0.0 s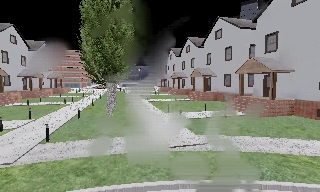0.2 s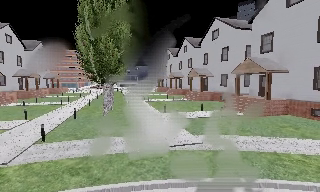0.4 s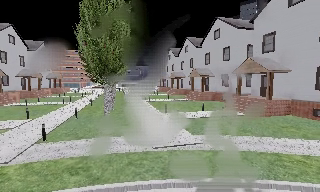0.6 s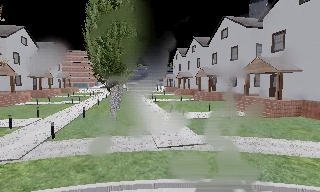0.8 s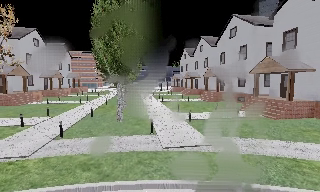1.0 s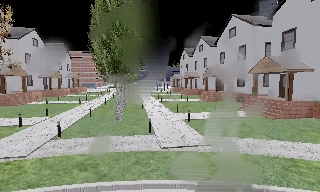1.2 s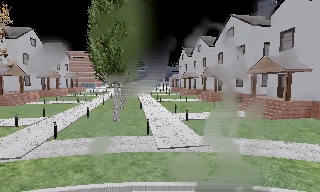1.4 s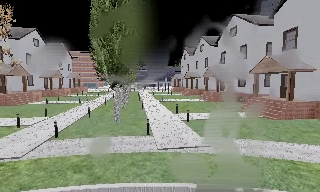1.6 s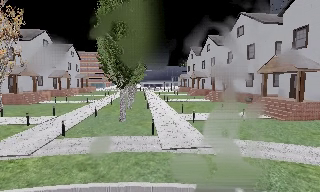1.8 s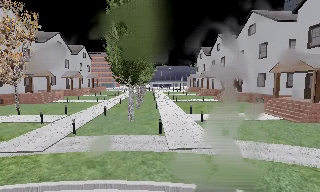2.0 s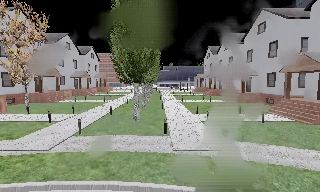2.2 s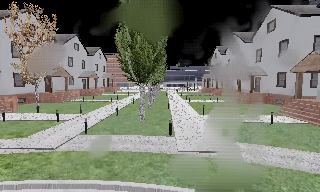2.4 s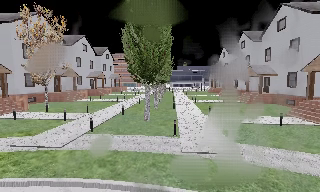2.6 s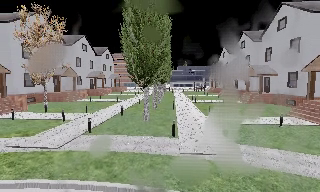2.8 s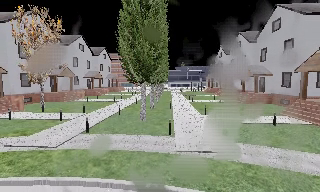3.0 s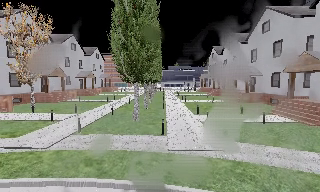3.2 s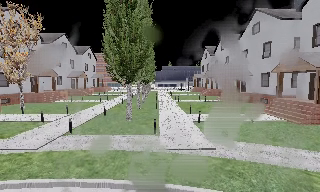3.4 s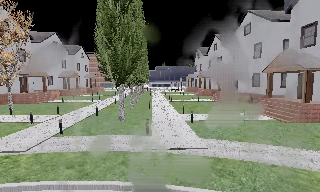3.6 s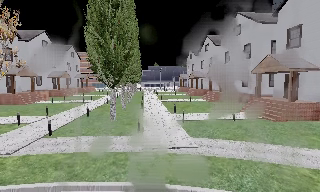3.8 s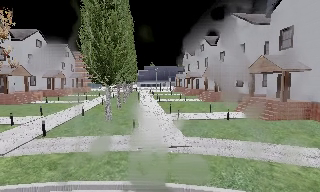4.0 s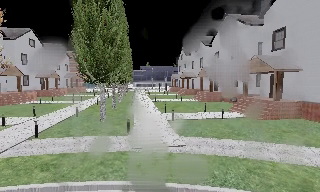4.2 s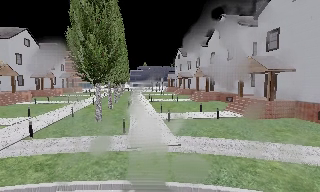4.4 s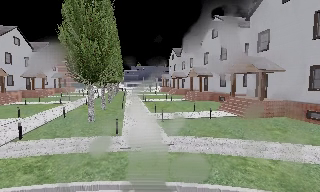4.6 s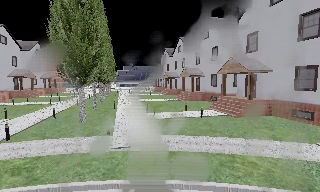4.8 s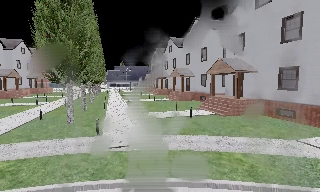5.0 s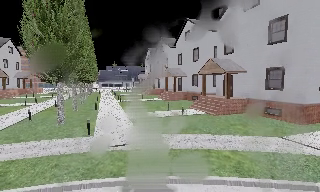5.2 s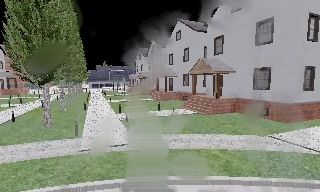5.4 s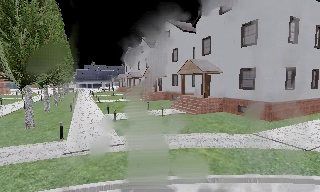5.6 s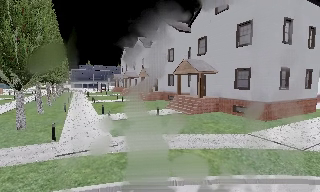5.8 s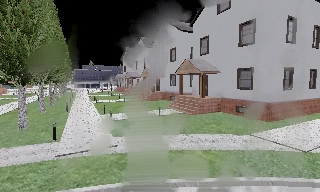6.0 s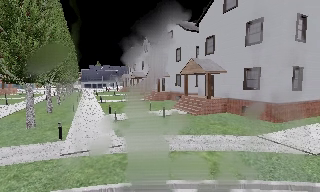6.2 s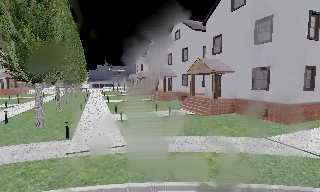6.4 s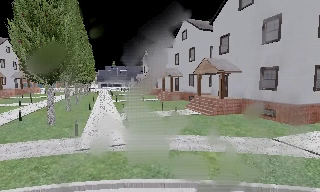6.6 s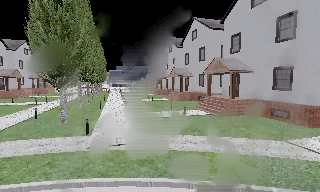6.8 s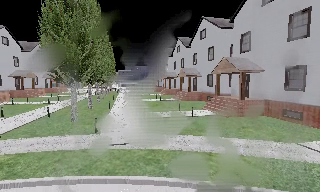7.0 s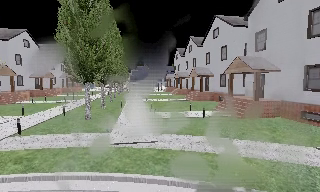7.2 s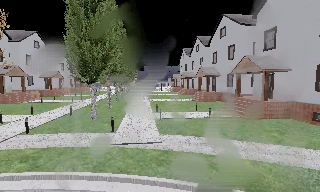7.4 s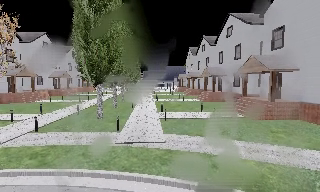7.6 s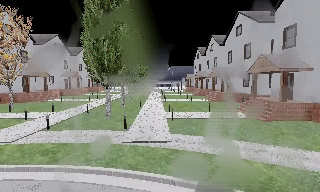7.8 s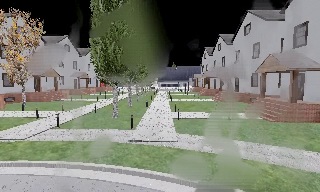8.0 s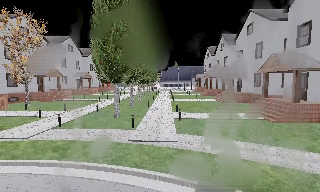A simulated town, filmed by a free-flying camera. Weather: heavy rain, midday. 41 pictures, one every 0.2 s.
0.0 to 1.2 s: The camera travels to its right, about 0.5 m.
1.2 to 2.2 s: The camera pans to its left, which is counterclockwise from overhead, by about 10 degrees.
2.2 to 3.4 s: The camera travels to its right, about 0.5 m, so close, fixed things drift to the left.
3.4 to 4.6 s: The camera swings to its right by about 10 degrees, and the scene slides to the left. It travels to its right, about 0.5 m, so close, fixed things drift to the left.
4.6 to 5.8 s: The scene slides to the left, as the camera pans about 15 degrees to its right.
5.8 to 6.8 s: The camera pans to its left, which is counterclockwise from overhead, by about 15 degrees.
6.8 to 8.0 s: The scene slides to the right, as the camera pans about 15 degrees to its left. It travels to its right, about 0.5 m.
The film runs backward here.
